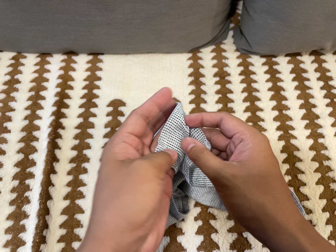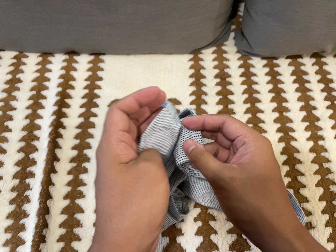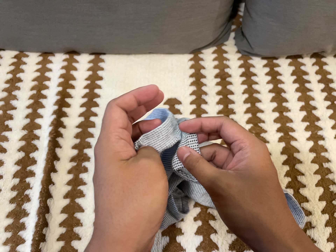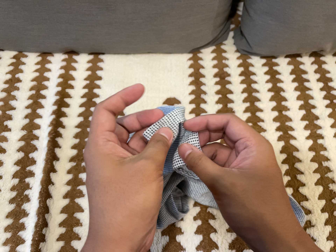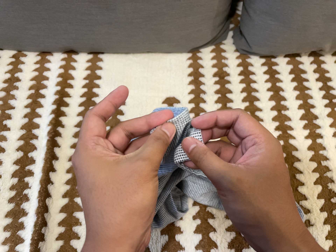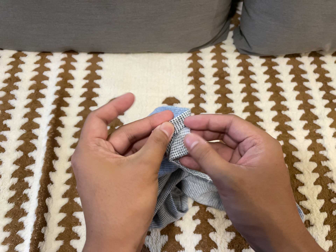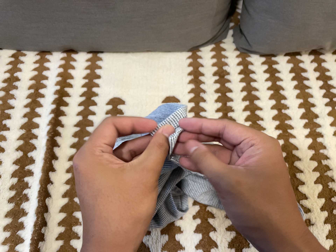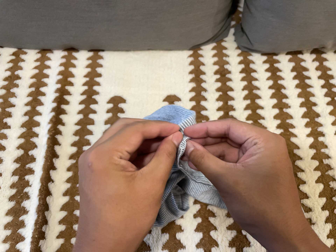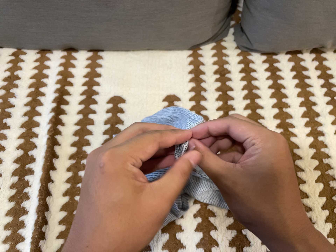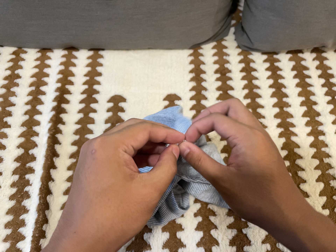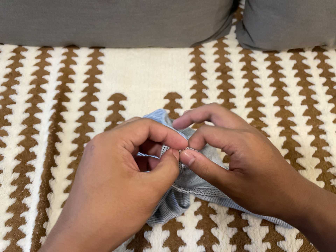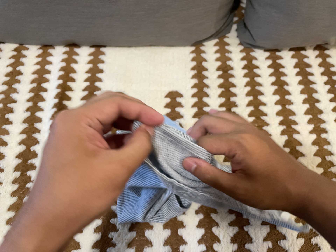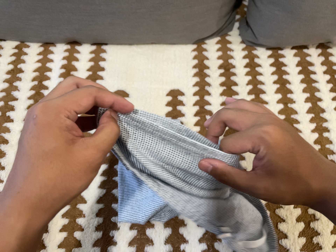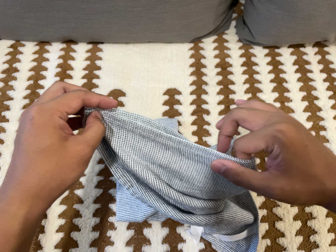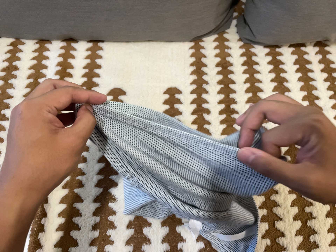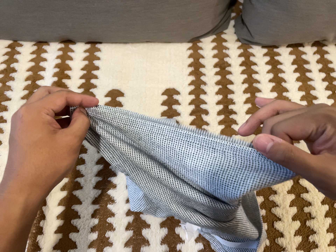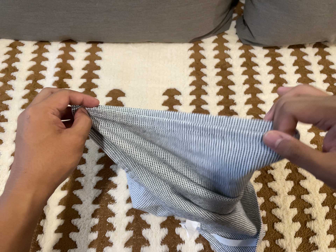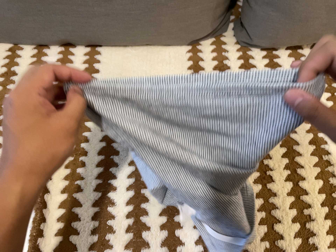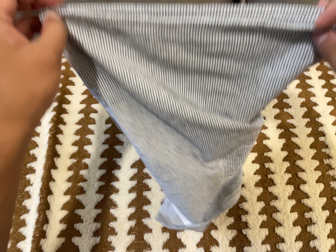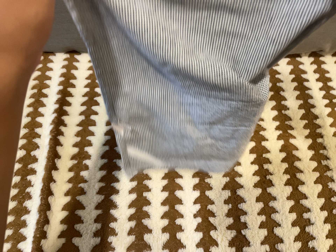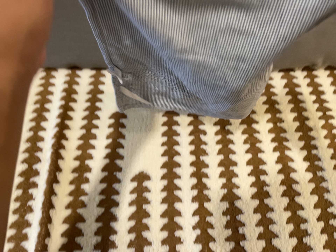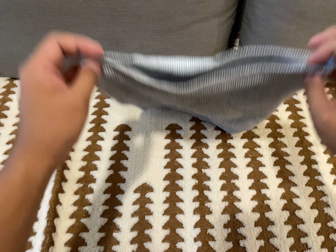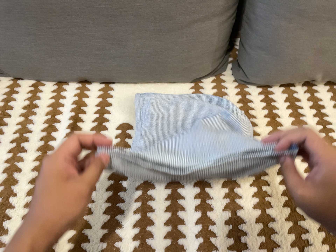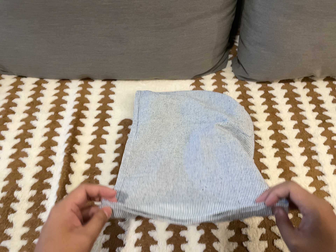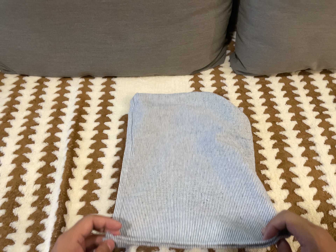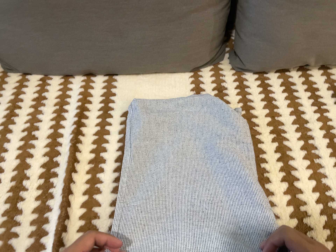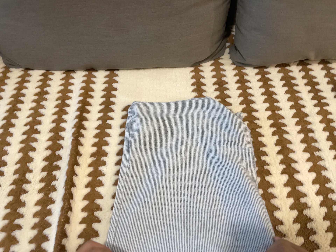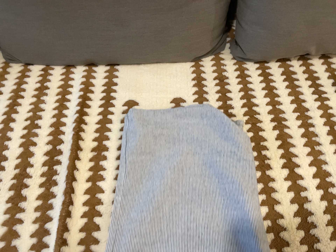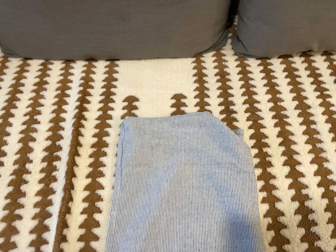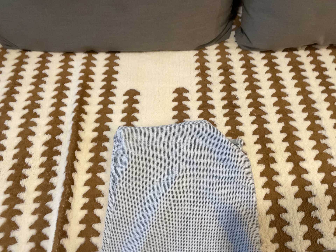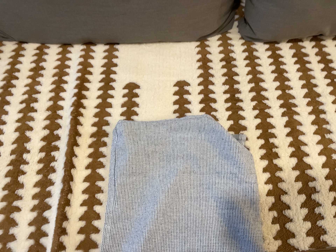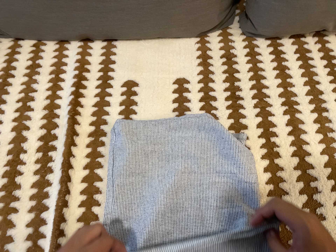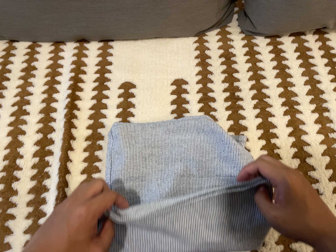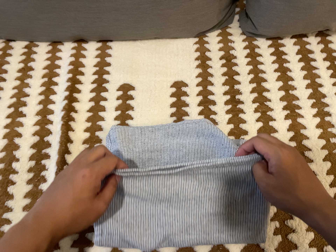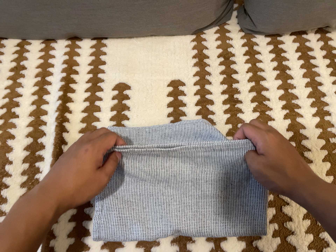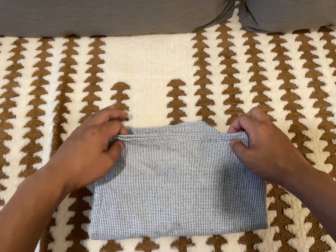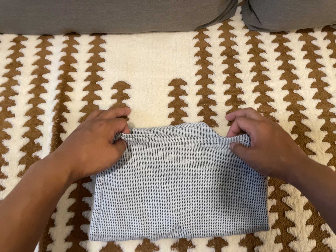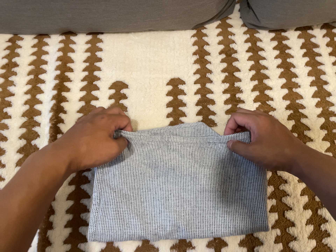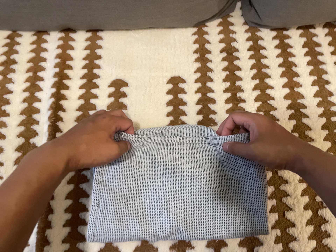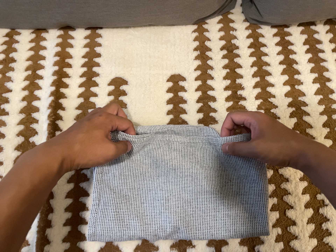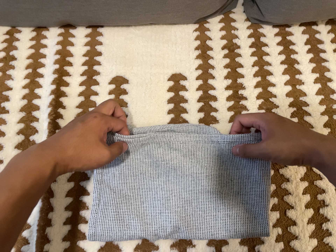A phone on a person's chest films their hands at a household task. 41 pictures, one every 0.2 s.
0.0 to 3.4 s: The camera shifts only a little, or ends up much as it began.
3.4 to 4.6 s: The camera travels backward, about 6 cm, so what stands in front gets smaller. Its aim tips toward the top of its view by about 10 degrees, and the scene shifts downward.
4.6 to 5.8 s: The camera shifts only a little, or ends up much as it began.
5.8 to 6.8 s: The camera travels forward and toward the top of its view, about 8 cm, so what stands in front looms larger.
6.8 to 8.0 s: The camera shifts only a little, or ends up much as it began.
The film runs forward here.
